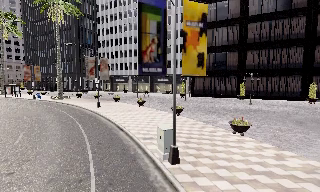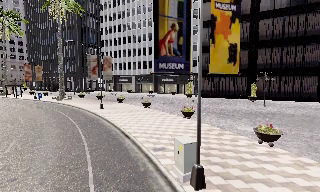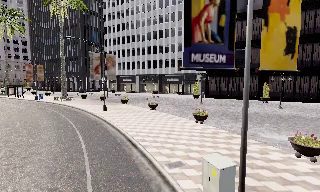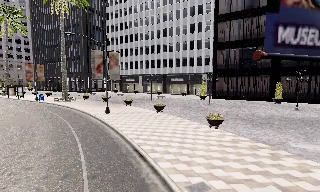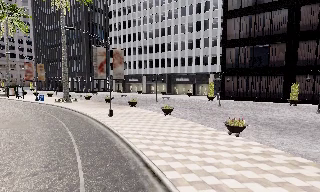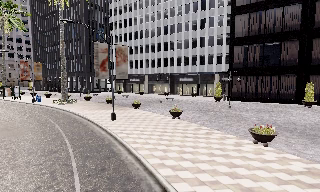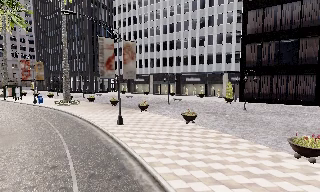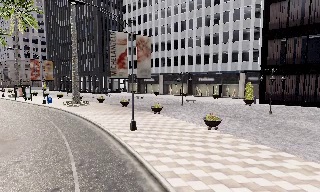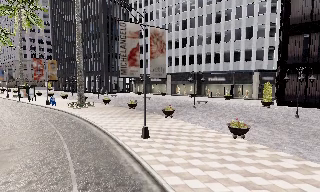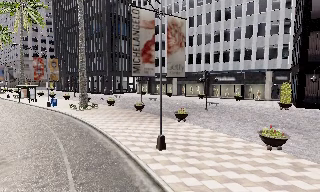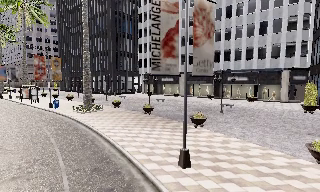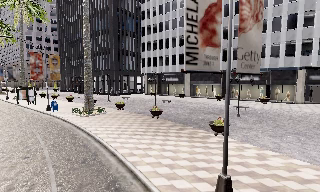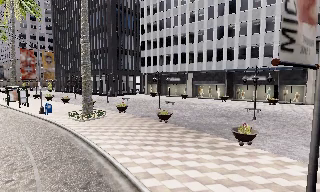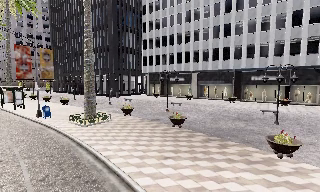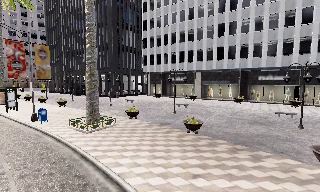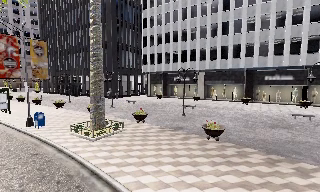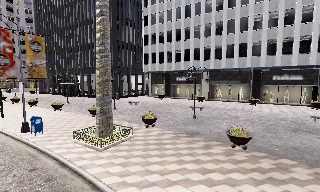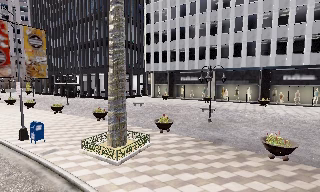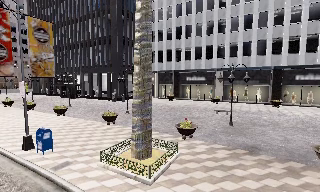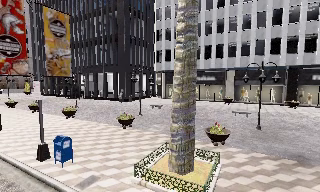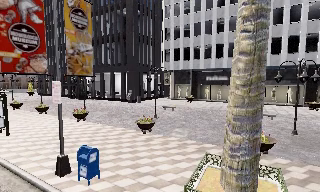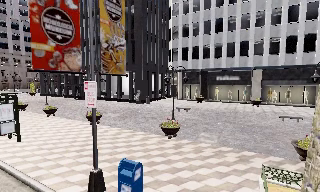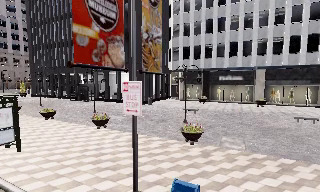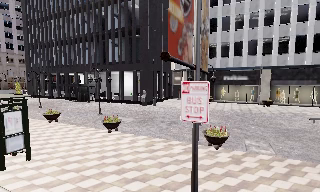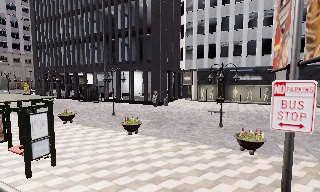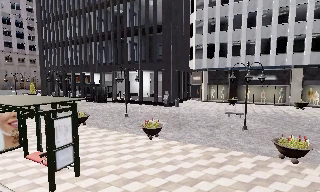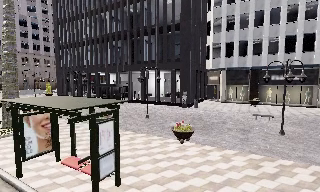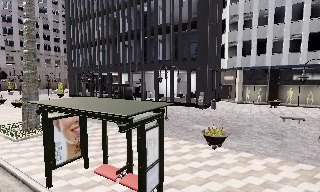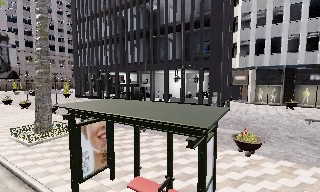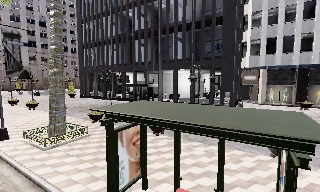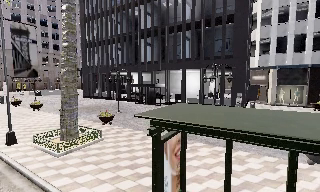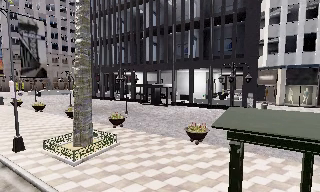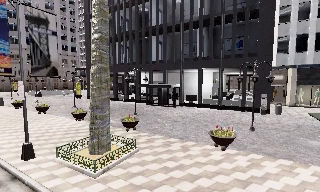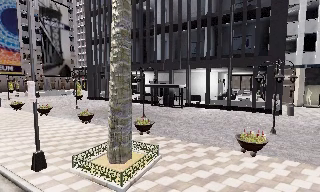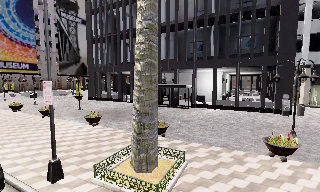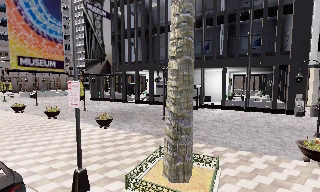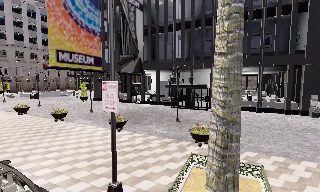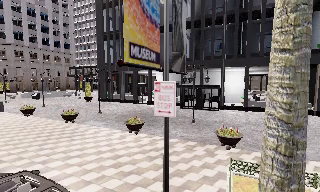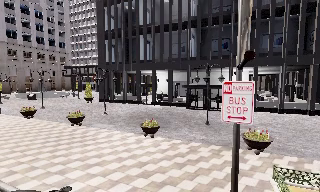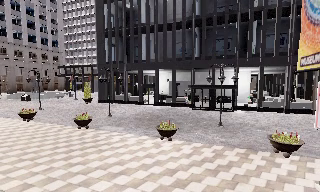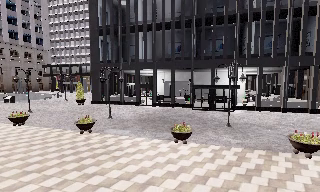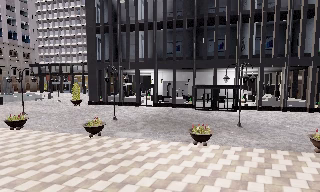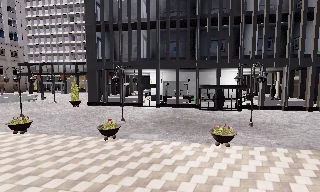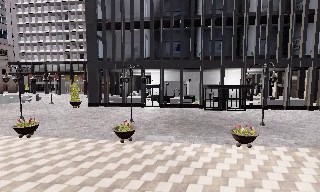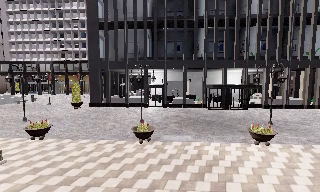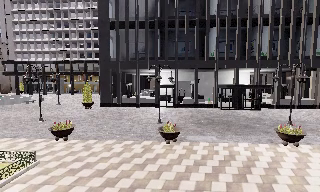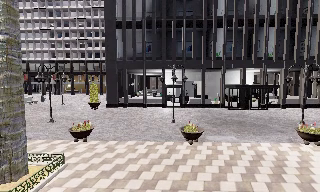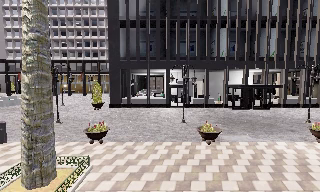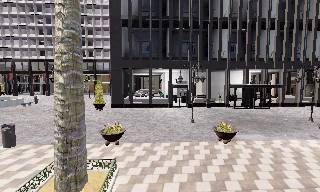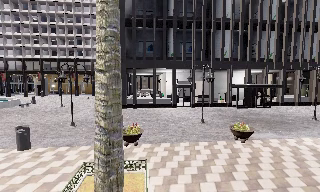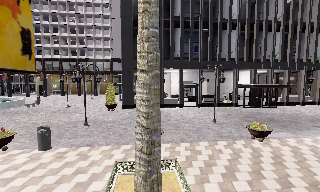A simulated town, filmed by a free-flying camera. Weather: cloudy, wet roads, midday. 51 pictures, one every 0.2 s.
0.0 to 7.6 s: The camera travels to its left and forward, about 60 m, so close, fixed things drift to the right.
7.6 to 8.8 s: The camera pans to its right, which is clockwise from overhead, by about 20 degrees. It travels to its left, about 9 m, so close, fixed things drift to the right.
8.8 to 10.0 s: The camera travels to its left, about 8 m, so close, fixed things drift to the right.
The film runs forward here.
